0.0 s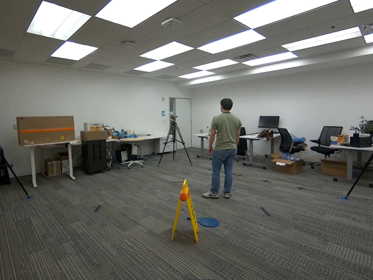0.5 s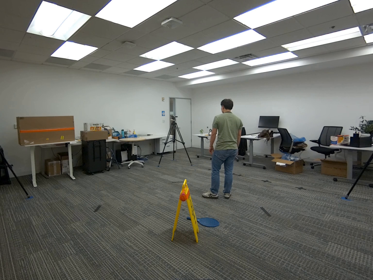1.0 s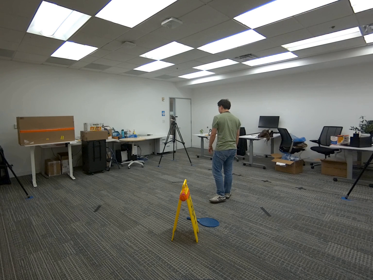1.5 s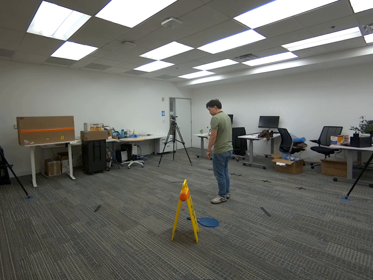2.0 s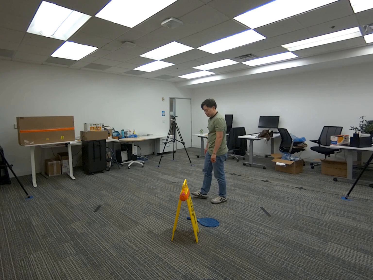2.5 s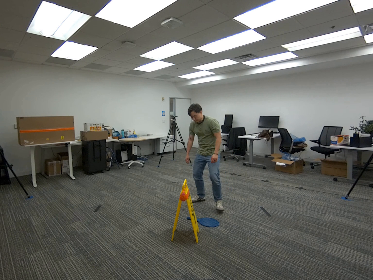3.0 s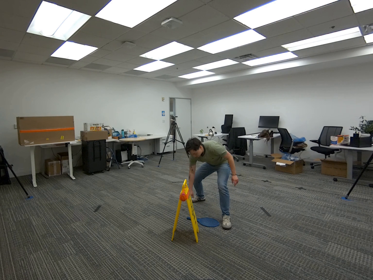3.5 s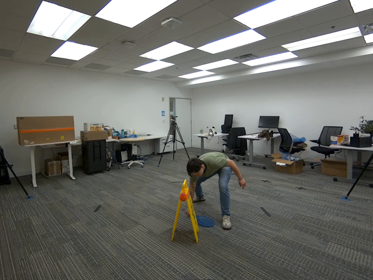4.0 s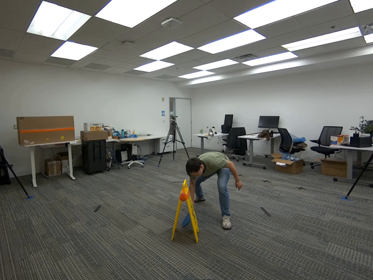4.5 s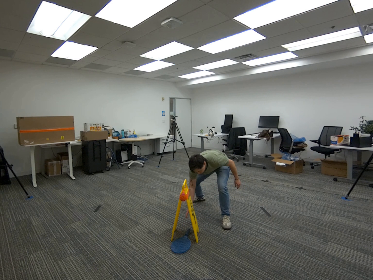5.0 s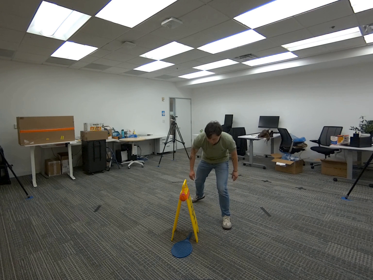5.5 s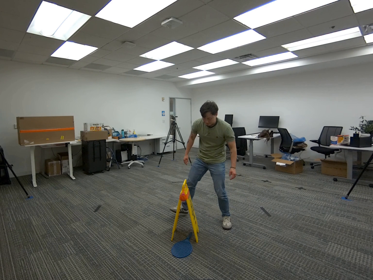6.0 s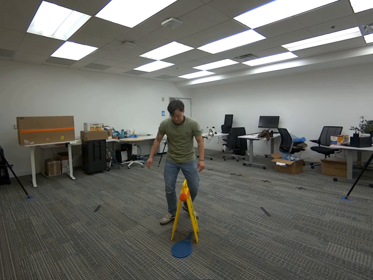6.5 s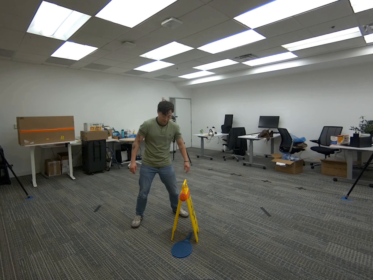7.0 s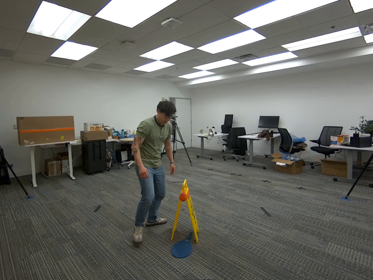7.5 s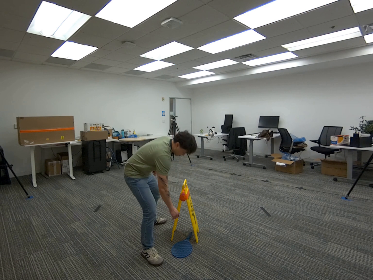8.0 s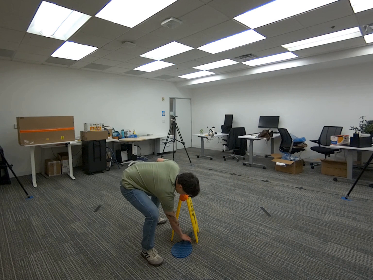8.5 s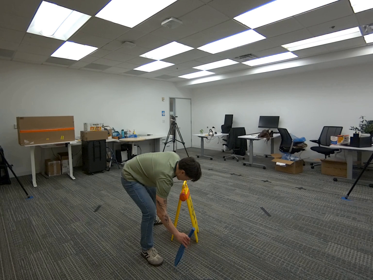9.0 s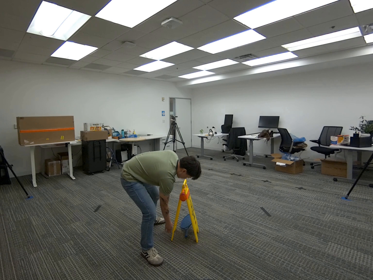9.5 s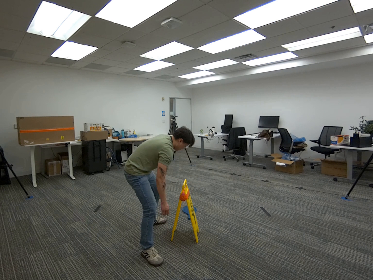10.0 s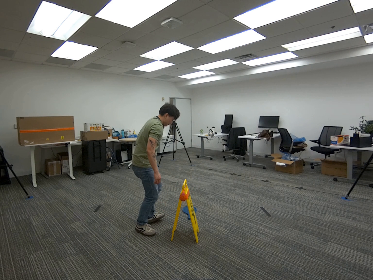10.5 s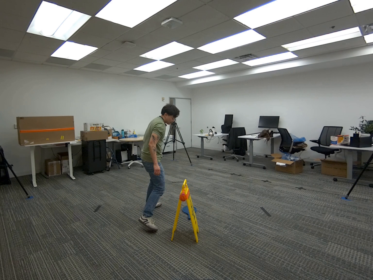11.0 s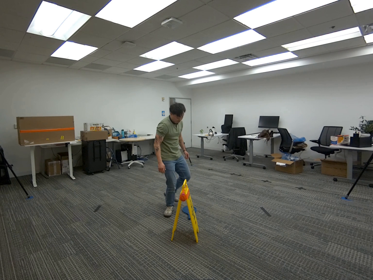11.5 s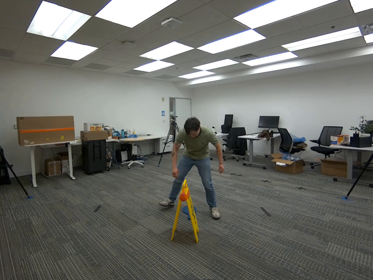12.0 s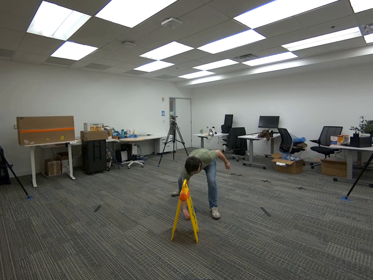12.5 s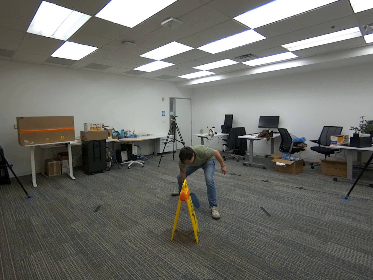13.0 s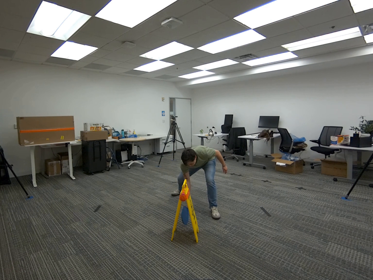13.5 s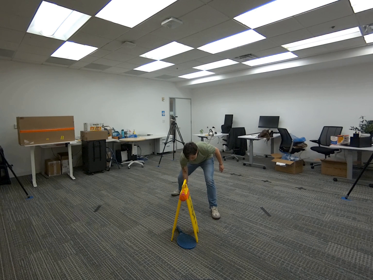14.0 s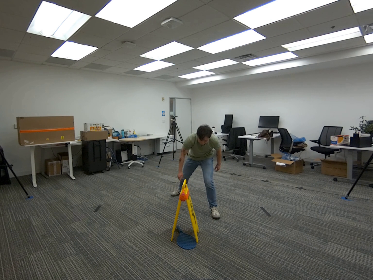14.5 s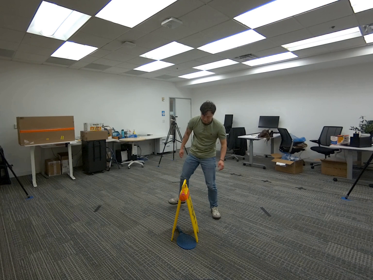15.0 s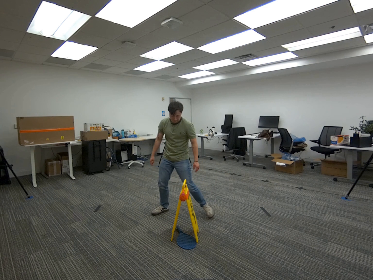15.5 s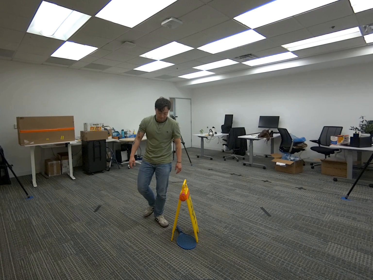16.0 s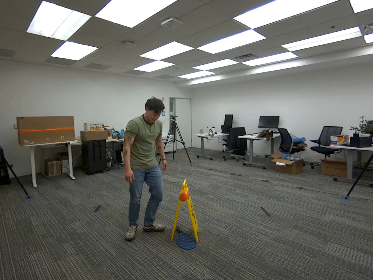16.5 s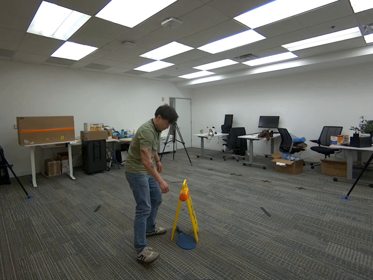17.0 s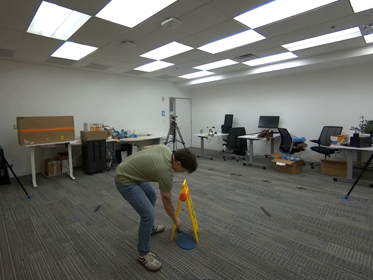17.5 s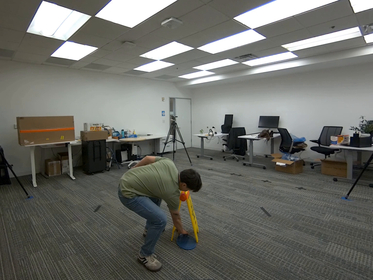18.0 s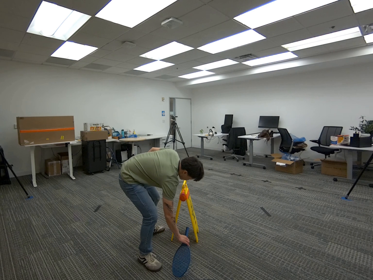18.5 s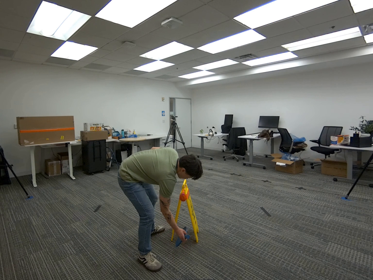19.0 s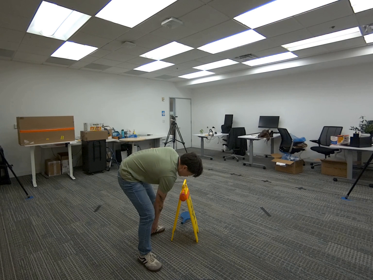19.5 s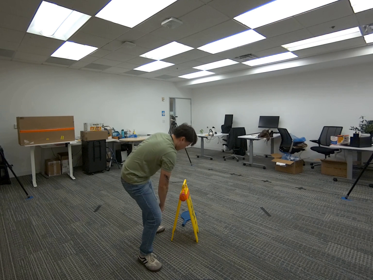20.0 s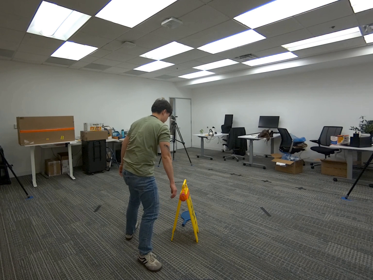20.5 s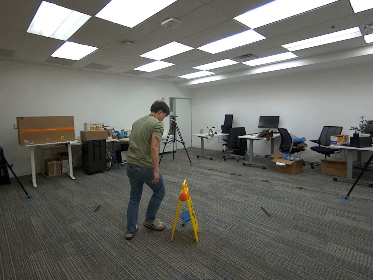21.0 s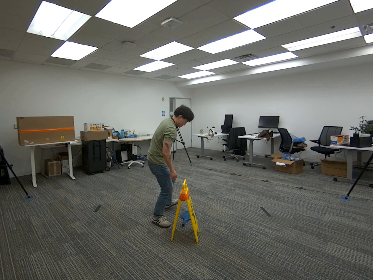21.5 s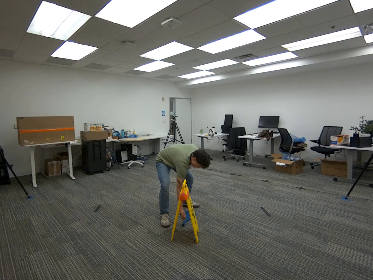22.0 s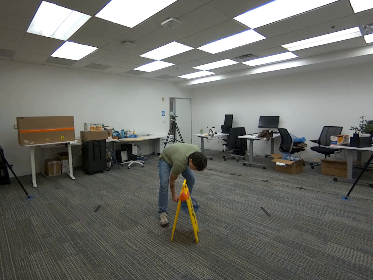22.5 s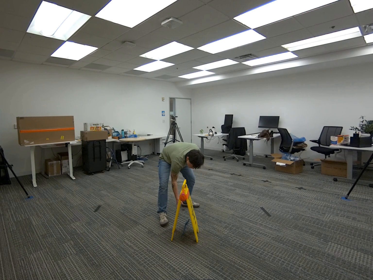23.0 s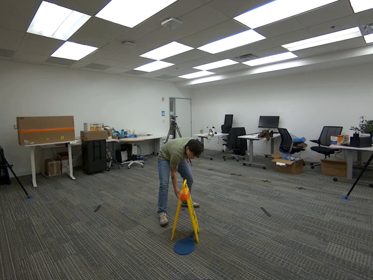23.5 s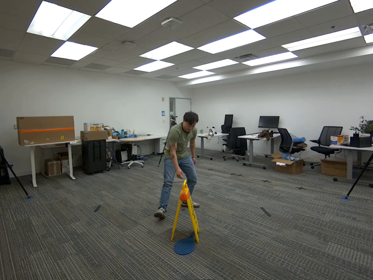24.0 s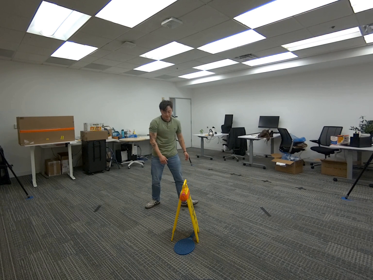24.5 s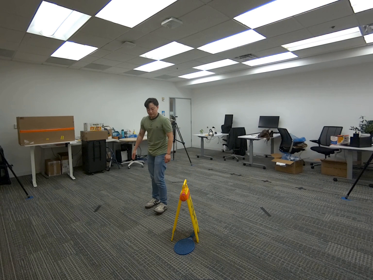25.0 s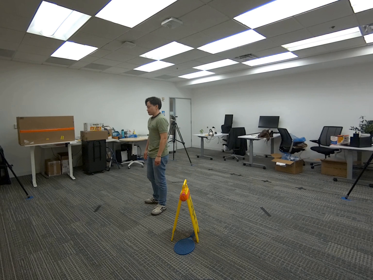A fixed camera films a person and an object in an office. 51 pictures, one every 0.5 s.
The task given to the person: Walk to the tennis racket on the ground and pick it up with your right hand. Walk over to the wet floor sign, slide or toss the racket through the opening of the sign. Move to the other side, retrieve the racket, and pass it back through the sign again until finished.
